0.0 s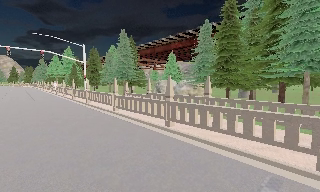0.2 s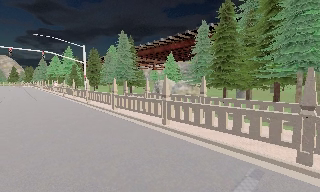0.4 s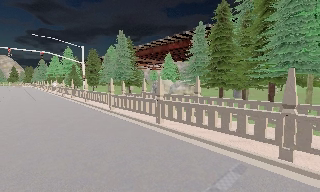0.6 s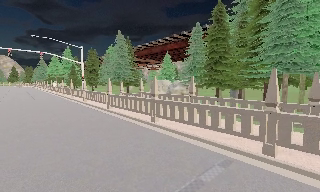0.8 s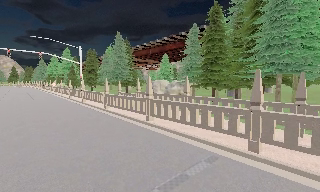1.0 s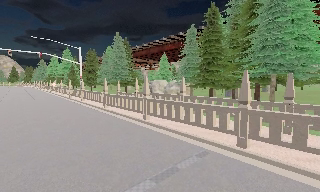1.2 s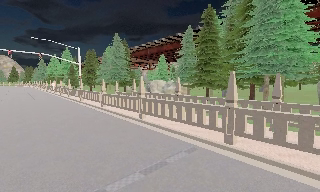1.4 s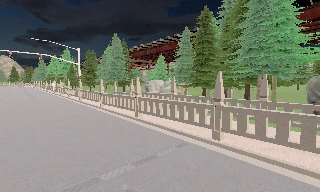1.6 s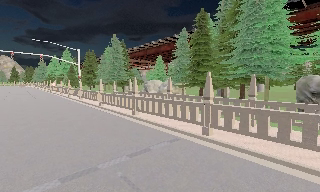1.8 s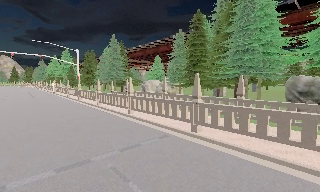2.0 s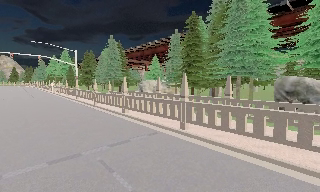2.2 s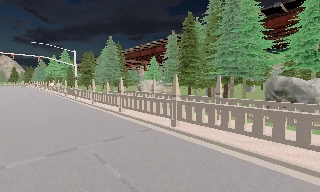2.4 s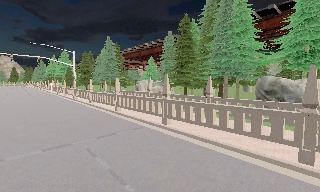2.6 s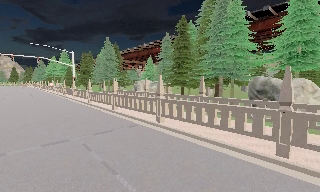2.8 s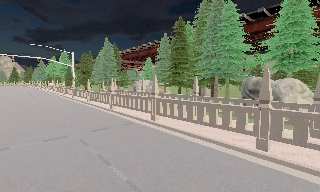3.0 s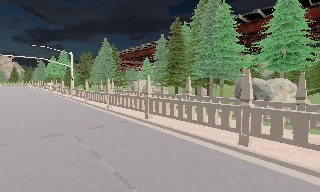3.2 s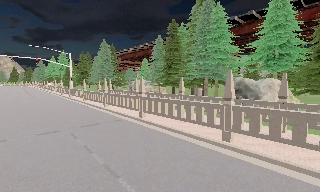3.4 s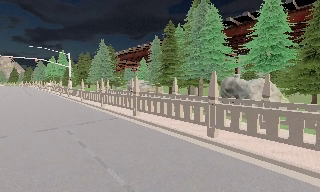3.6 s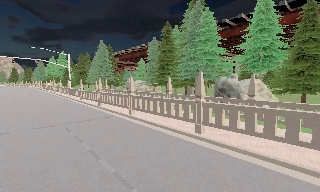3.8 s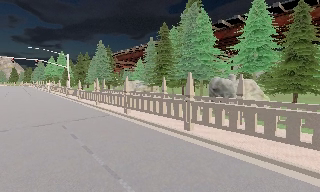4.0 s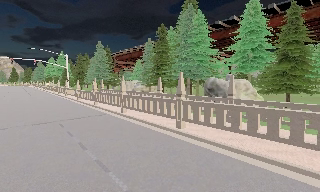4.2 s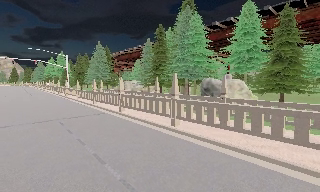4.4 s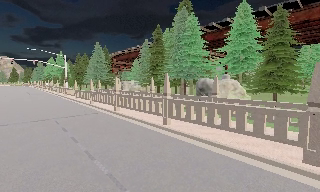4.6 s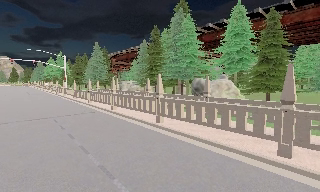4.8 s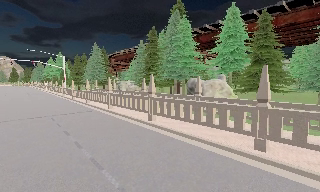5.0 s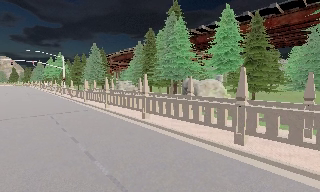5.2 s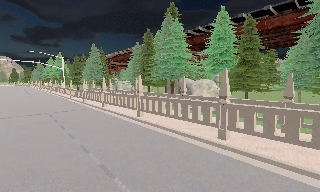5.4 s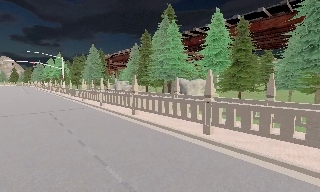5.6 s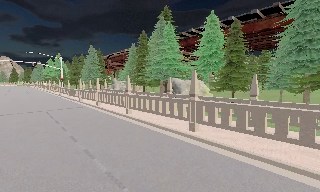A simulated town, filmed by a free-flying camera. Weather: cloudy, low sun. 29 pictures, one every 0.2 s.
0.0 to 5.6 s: The camera travels backward and to its right, about 16 m, so what stands in front gets smaller.
The film runs backward here.
